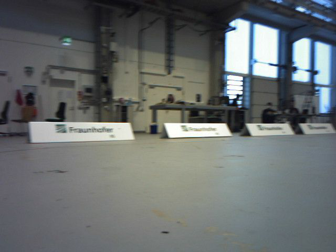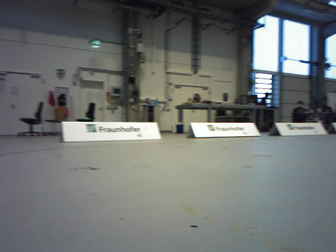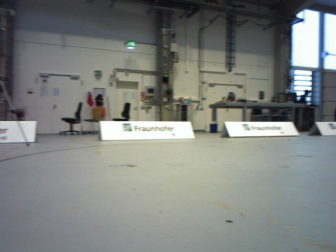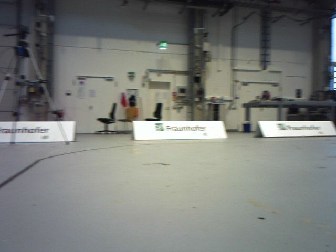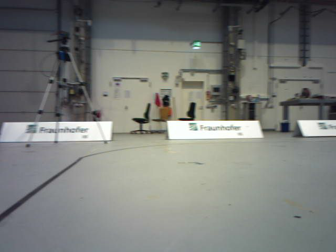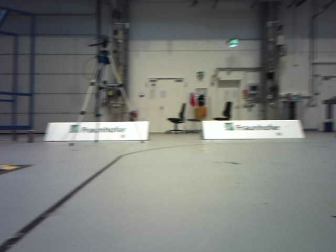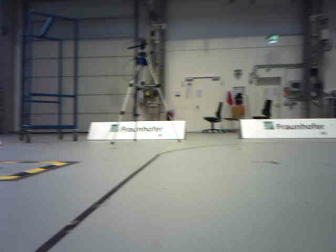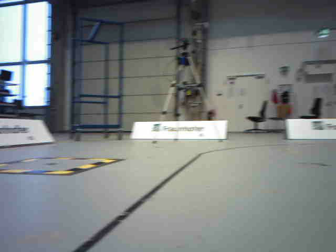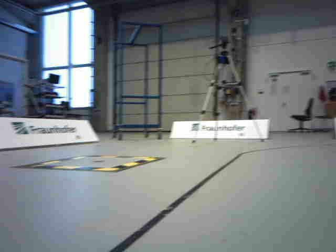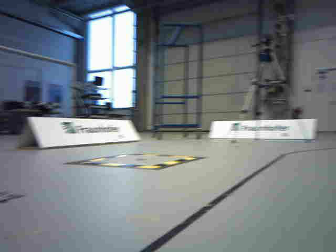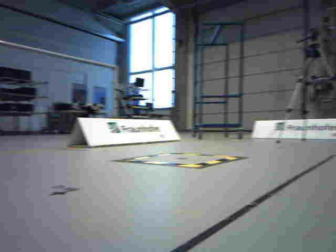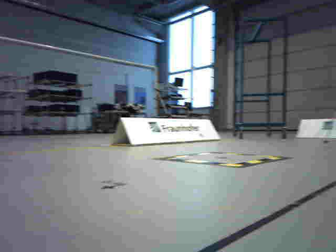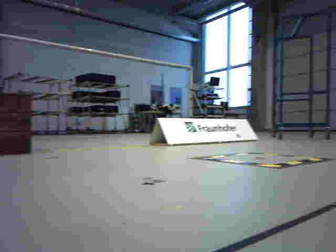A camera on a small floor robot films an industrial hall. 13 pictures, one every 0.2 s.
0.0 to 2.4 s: The scene slides to the right, as the camera pans about 85 degrees to its left. It travels backward, about 0.4 m.
The film runs backward here.
